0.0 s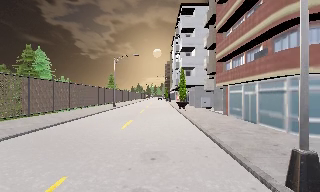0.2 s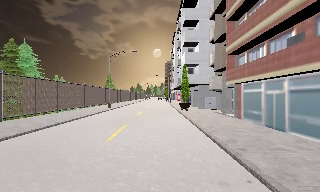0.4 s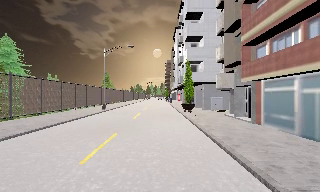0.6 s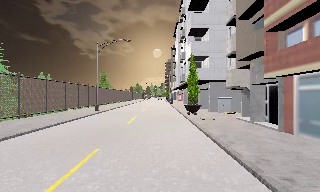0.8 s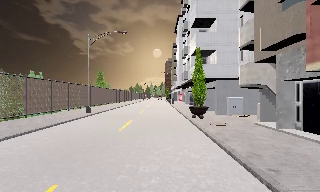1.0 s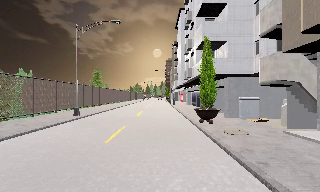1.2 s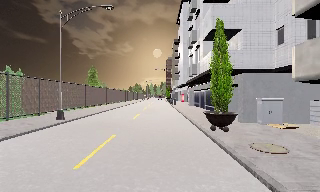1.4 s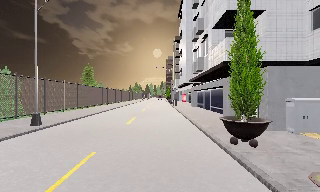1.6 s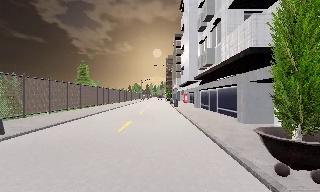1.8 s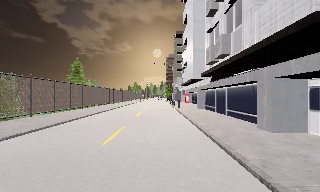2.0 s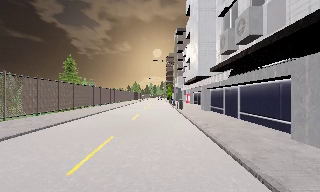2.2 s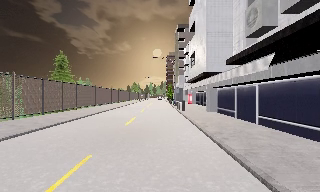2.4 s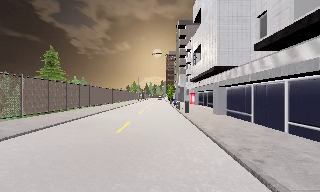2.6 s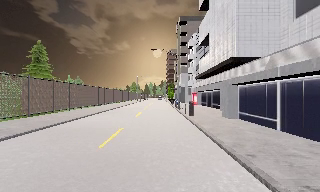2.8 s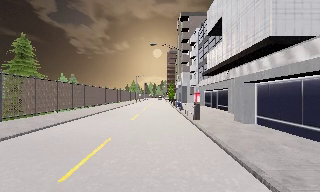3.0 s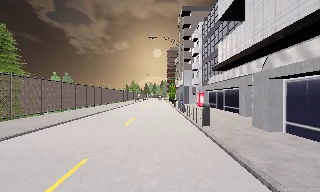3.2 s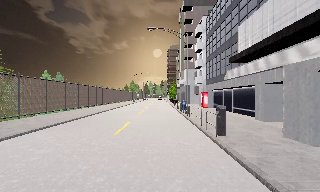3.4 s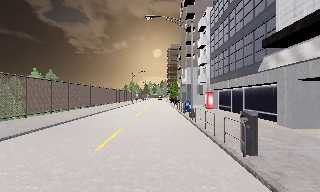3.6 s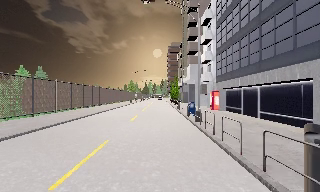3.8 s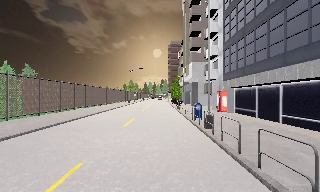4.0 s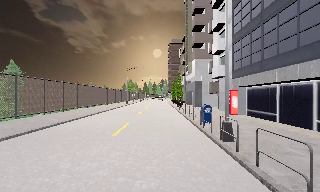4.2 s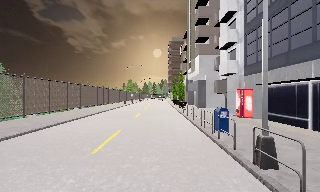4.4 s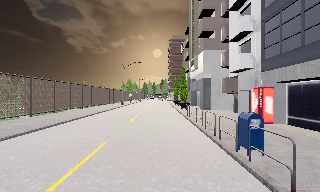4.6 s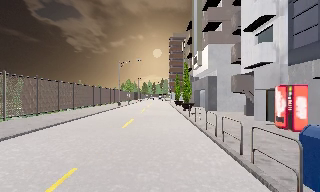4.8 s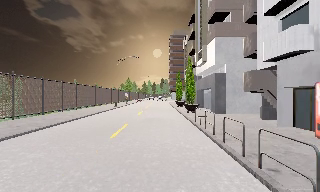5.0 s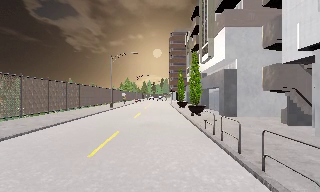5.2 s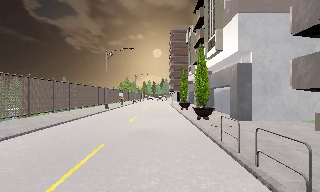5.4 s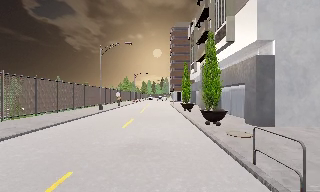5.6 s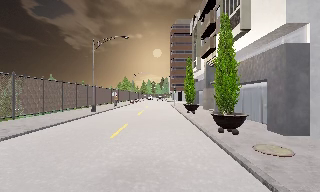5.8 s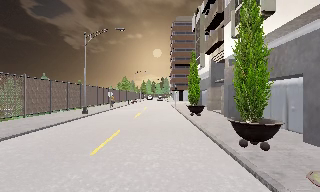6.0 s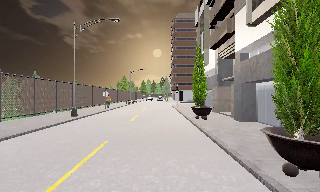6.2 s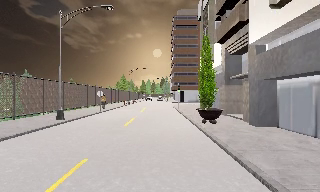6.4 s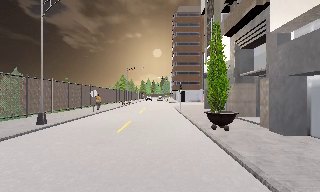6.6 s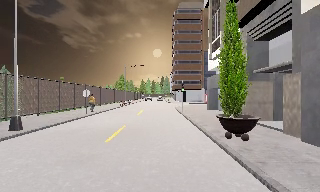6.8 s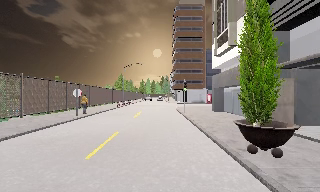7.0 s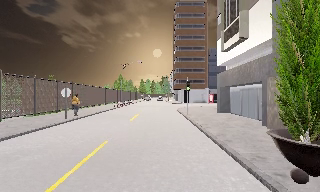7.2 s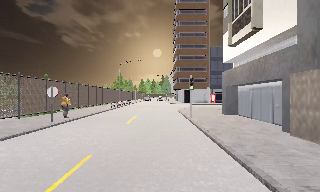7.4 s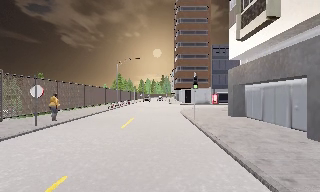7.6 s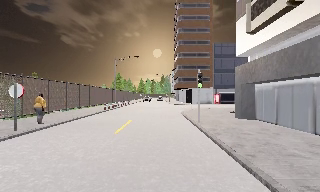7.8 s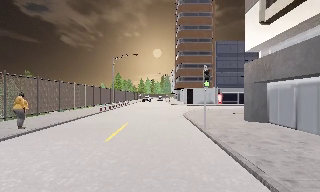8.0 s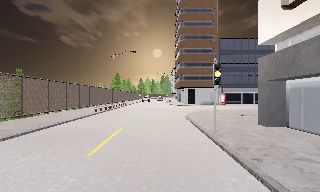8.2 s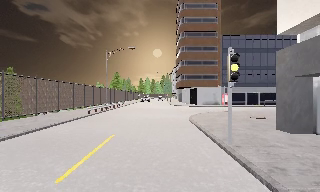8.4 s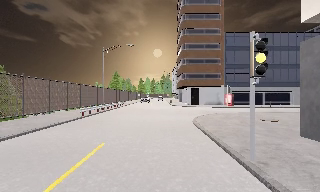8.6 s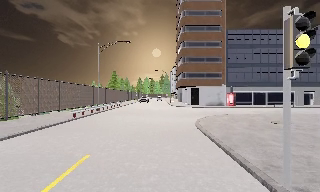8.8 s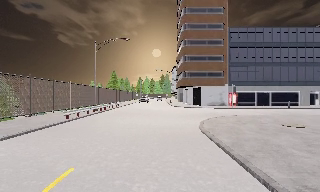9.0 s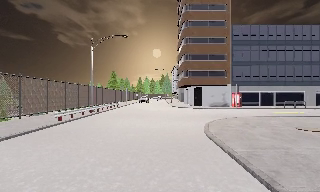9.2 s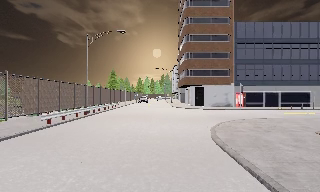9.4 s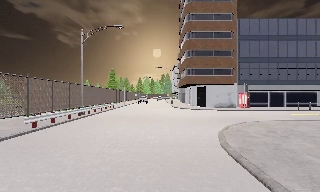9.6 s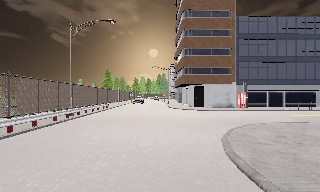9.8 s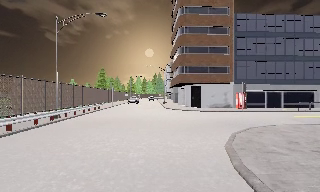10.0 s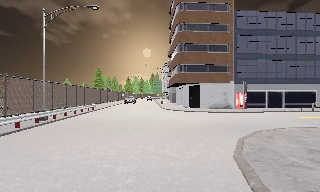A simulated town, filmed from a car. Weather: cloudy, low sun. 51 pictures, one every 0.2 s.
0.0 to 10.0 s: The camera travels forward, about 90 m, so what stands in front looms larger. It loses speed.
The film runs forward here.
